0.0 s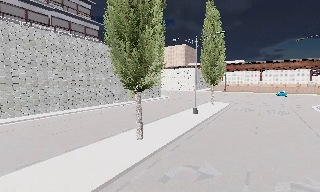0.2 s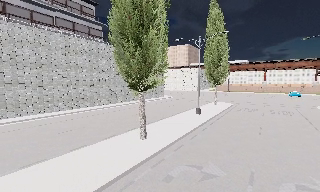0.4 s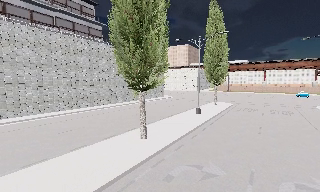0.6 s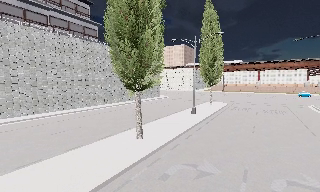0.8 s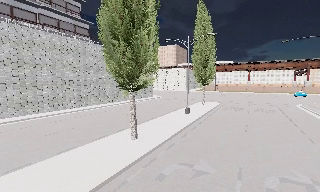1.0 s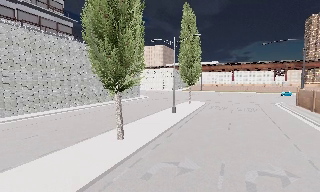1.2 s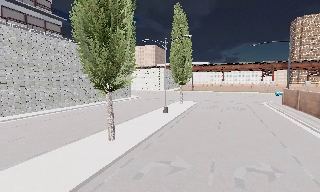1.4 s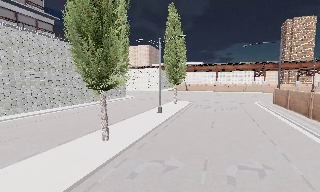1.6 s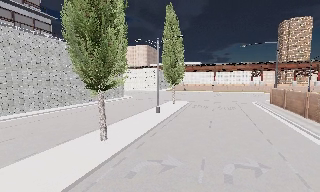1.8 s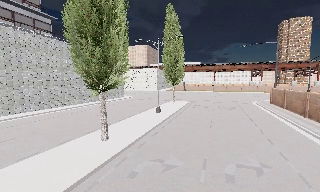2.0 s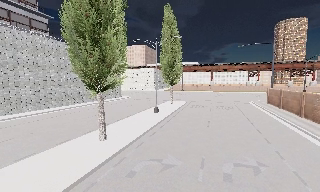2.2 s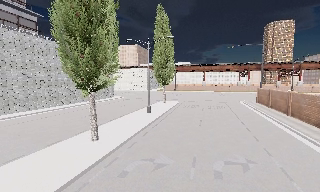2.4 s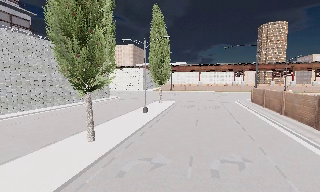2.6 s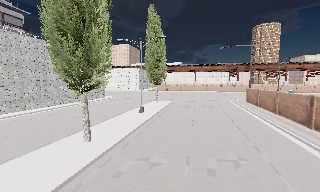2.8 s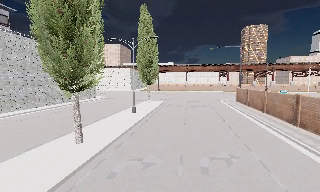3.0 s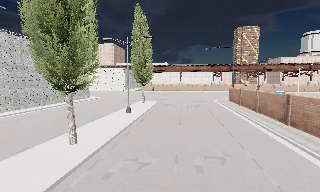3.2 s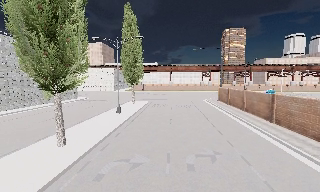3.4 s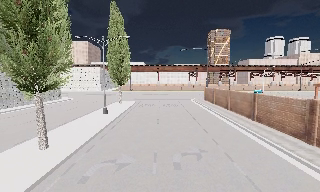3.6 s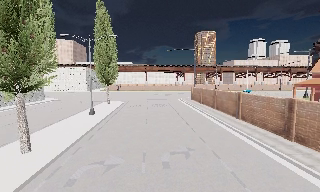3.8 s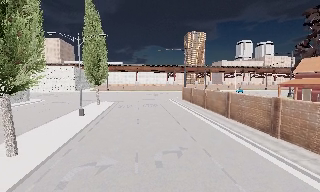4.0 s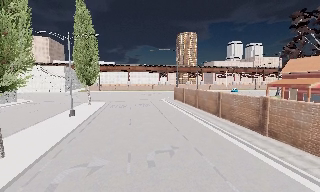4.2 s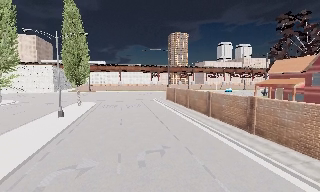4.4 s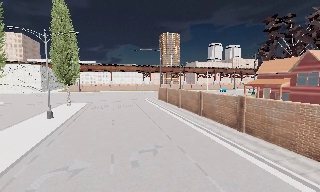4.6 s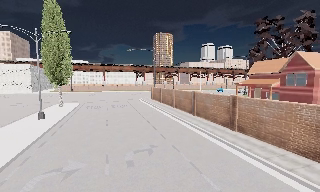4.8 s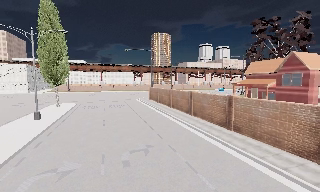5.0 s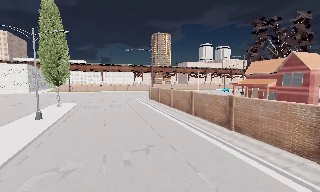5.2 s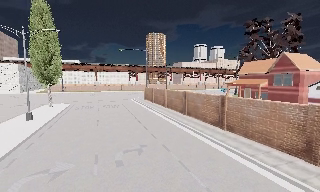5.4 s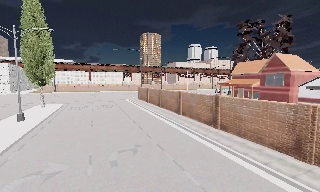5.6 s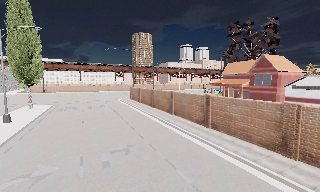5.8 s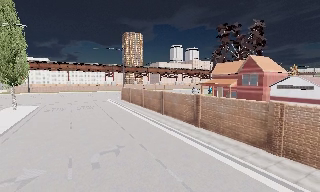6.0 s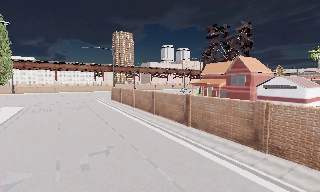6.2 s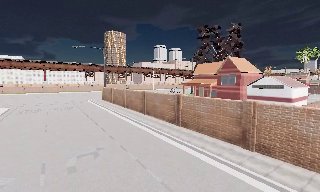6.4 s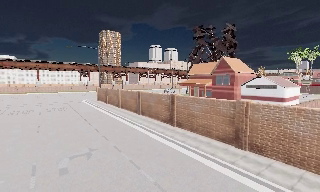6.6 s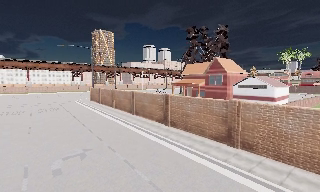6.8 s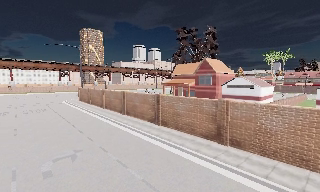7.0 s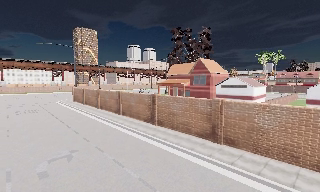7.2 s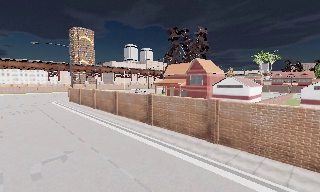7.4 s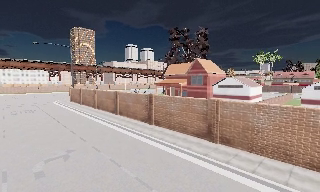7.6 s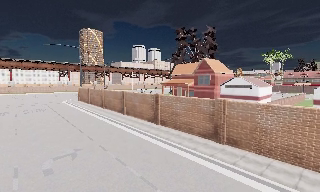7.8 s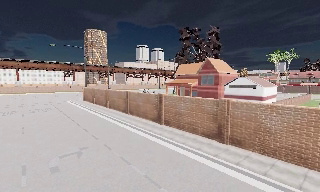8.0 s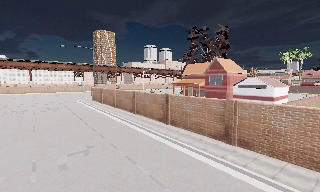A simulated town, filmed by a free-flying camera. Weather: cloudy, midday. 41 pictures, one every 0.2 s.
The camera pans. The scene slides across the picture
to the left.
The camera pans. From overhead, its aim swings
clockwise.
0.0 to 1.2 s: The scene slides to the left, as the camera pans about 10 degrees to its right.
1.2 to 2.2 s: The camera shifts only a little, or ends up much as it began.
2.2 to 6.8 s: The camera pans to its right, which is clockwise from overhead, by about 60 degrees. It travels backward, about 1 m.
6.8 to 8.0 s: The camera shifts only a little, or ends up much as it began.
The film runs backward here.
